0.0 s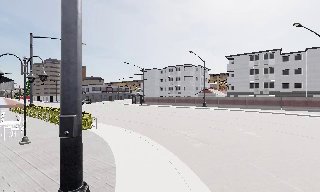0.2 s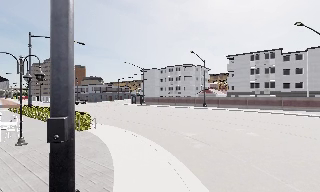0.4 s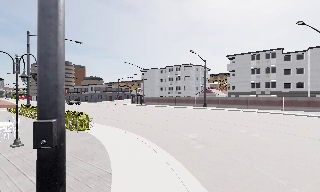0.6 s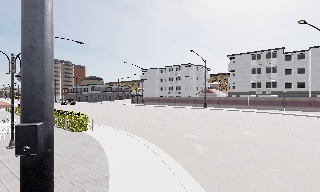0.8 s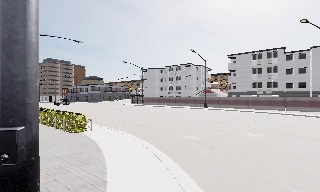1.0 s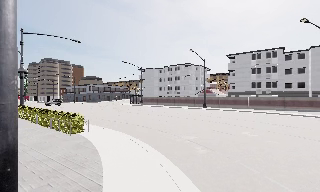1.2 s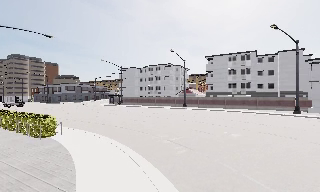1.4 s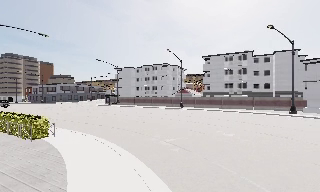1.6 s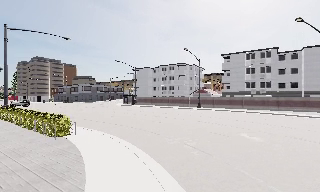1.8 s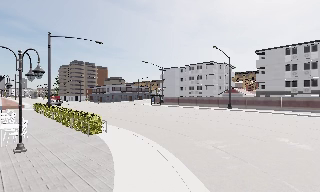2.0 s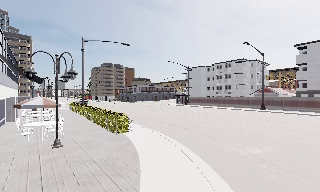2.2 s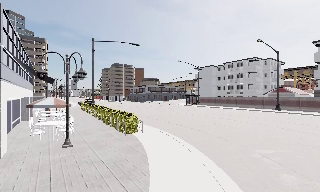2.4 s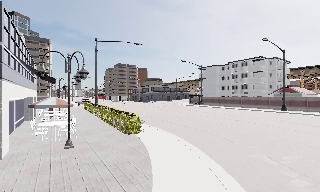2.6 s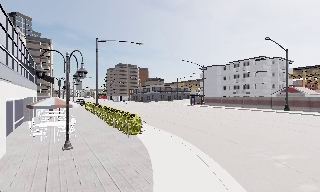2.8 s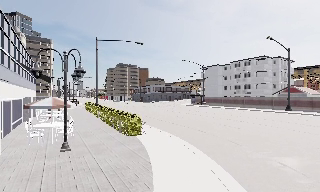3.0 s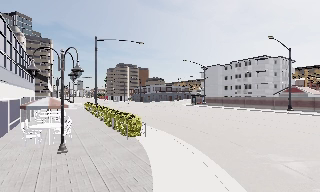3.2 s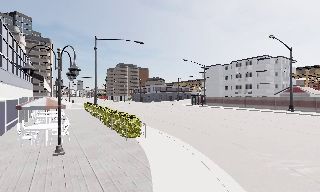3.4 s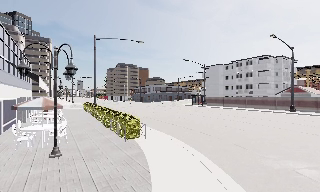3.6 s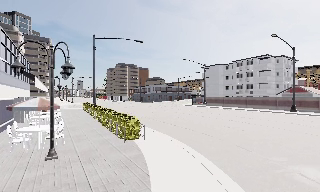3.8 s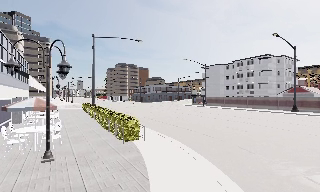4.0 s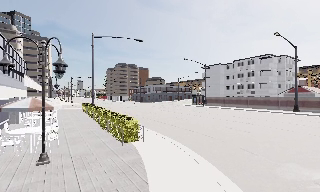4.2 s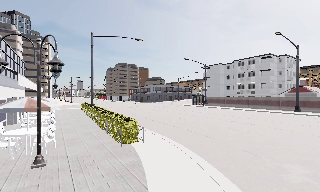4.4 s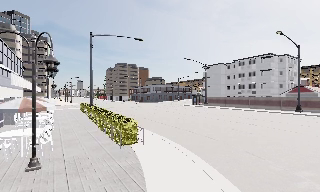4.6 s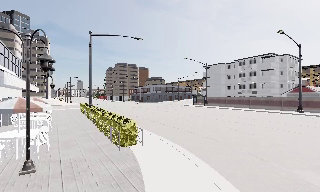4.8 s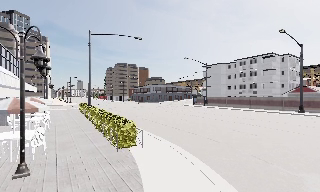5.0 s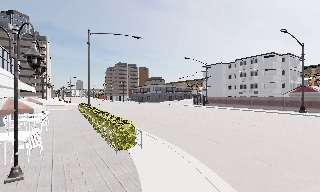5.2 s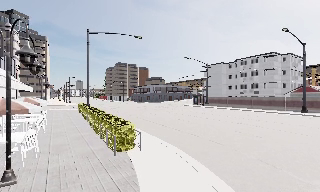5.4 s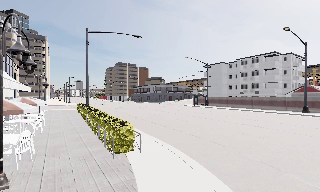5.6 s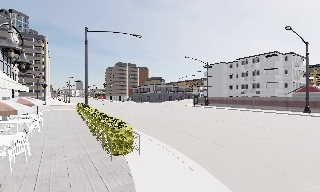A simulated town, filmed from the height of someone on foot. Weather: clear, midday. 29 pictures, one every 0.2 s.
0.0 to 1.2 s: The camera travels forward, about 1.5 m, so what stands in front looms larger.
1.2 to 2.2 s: The scene slides to the right, as the camera pans about 25 degrees to its left. It travels forward, about 1 m, so what stands in front looms larger.
2.2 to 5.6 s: The camera travels forward, about 4 m, so what stands in front looms larger.
The film runs forward here.
